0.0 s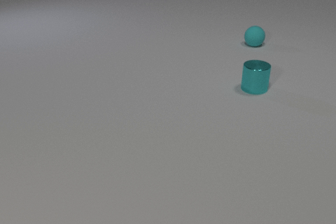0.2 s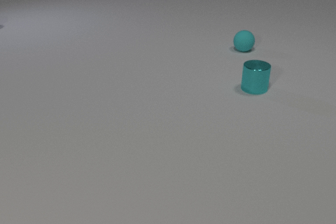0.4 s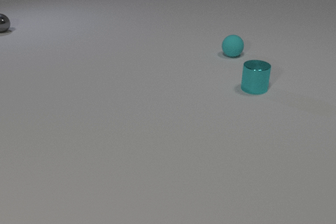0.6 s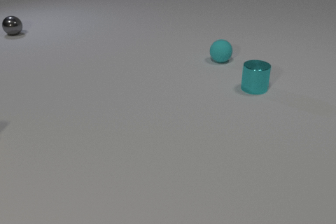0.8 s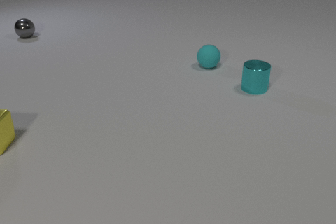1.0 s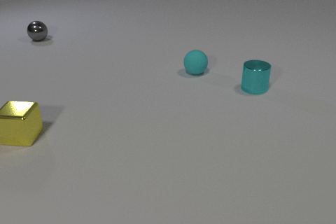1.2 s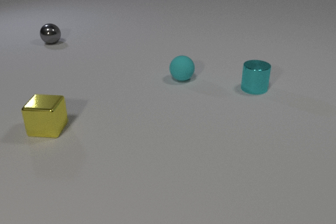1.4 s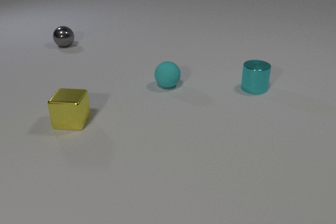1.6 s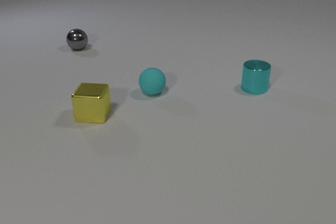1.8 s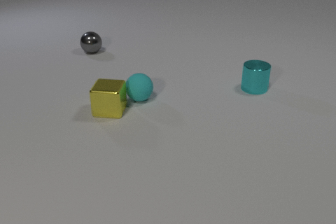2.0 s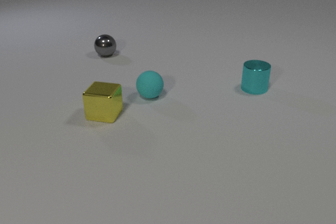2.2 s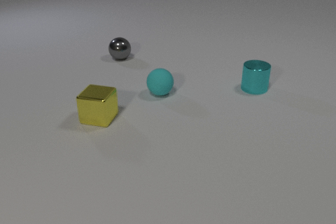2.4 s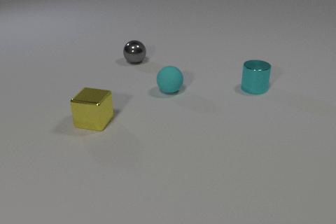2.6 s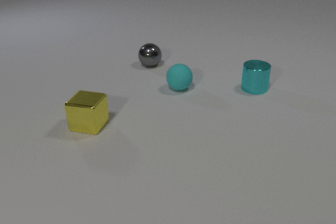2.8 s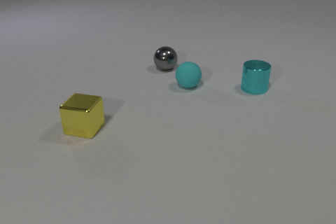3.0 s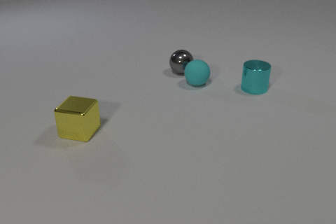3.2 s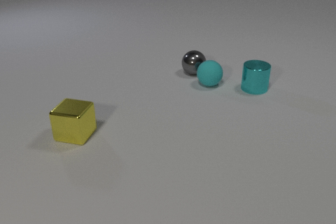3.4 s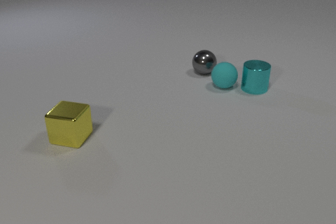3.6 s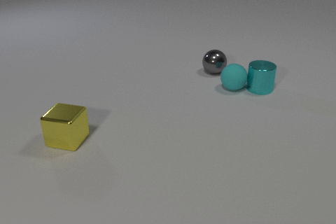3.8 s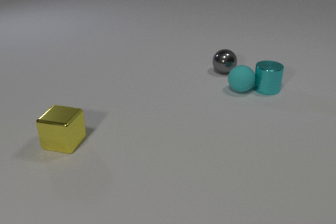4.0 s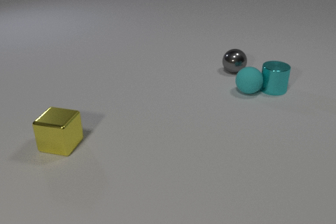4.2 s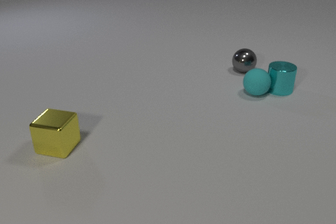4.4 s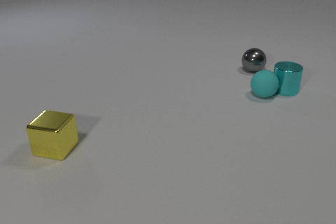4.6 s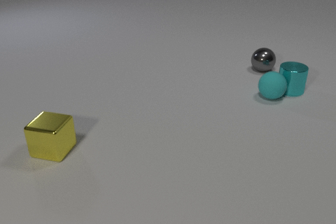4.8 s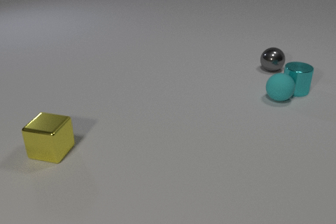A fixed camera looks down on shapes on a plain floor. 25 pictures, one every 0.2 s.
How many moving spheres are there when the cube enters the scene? 2.
How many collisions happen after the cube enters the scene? 3.
Are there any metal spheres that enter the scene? yes.
0.0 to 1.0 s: The yellow metal cube comes in at the left edge, slides to the right. The cyan rubber sphere rolls toward the camera and to the left. The gray metal sphere comes in at the left edge, rolls toward the camera and to the right.
1.0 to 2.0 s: The yellow metal cube slides to the right. The cyan rubber sphere rolls toward the camera and to the left. The gray metal sphere rolls to the right and toward the camera. The yellow metal cube and the cyan rubber sphere collide.
2.0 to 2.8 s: The yellow metal cube slides toward the camera and to the left. The cyan rubber sphere rolls to the right and away from the camera. The gray metal sphere rolls to the right and toward the camera.
2.8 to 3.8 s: The yellow metal cube slides toward the camera and to the left. The cyan rubber sphere rolls to the right. The gray metal sphere rolls to the right. The cyan metal cylinder slides to the right. The cyan rubber sphere and the gray metal sphere collide. The cyan rubber sphere and the cyan metal cylinder collide.
3.8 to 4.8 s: The yellow metal cube slides to the left and toward the camera. The cyan rubber sphere rolls to the right. The gray metal sphere rolls to the right. The cyan metal cylinder slides to the right.
